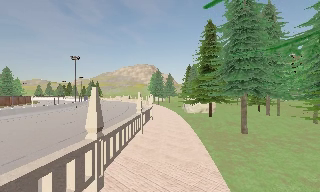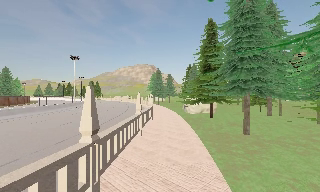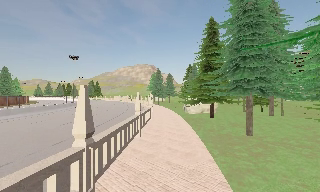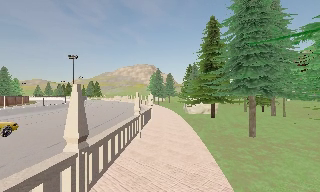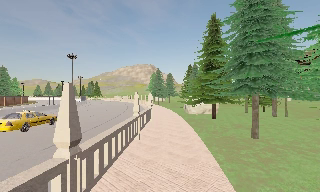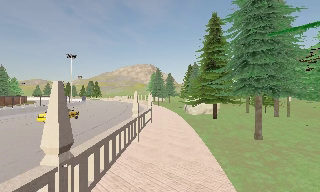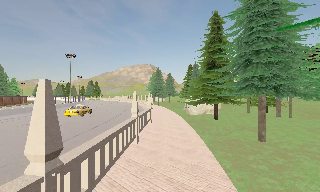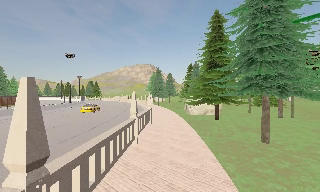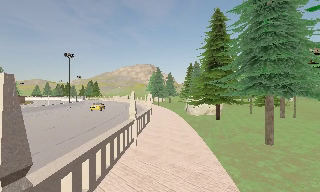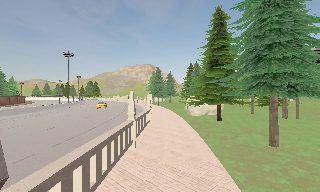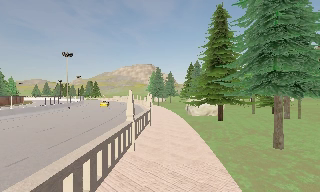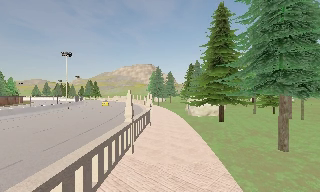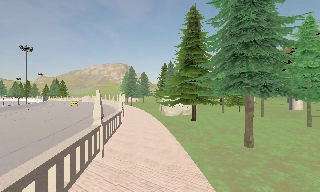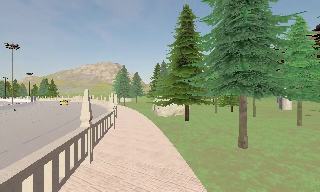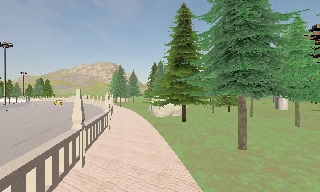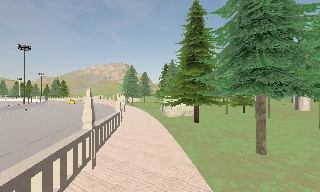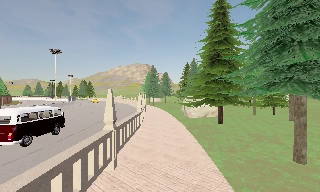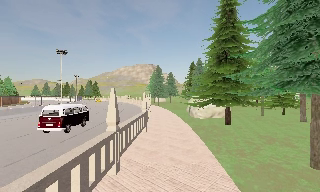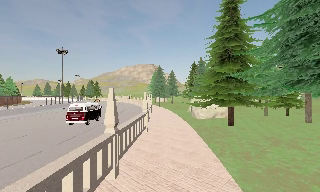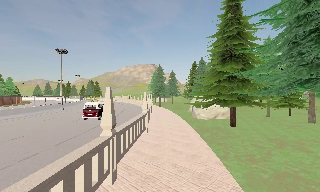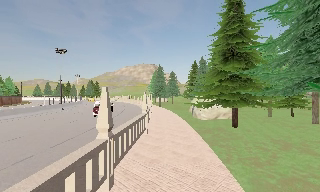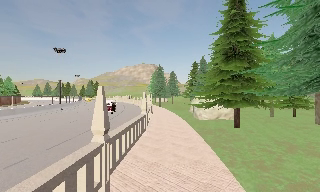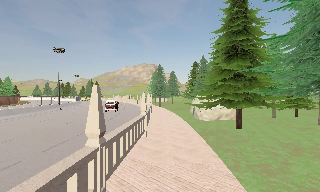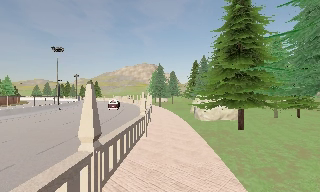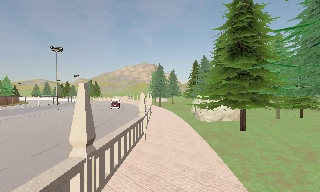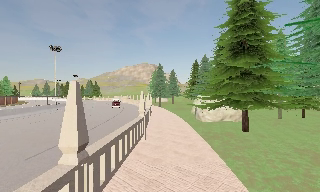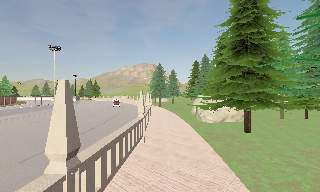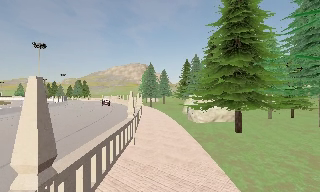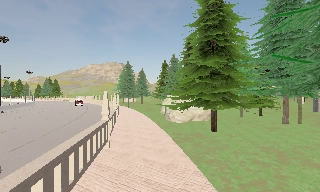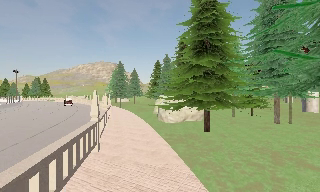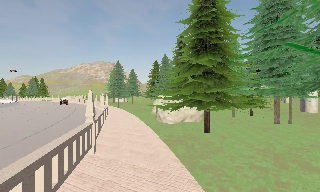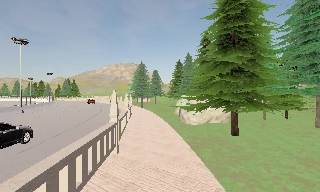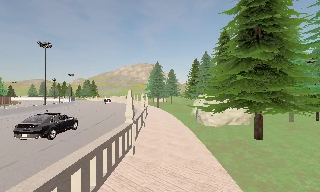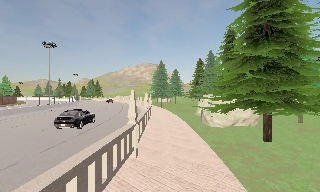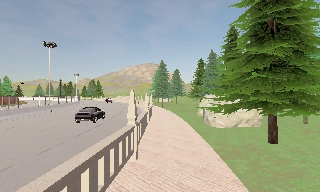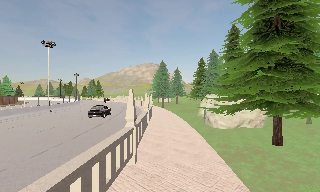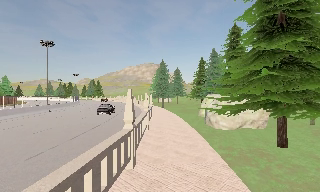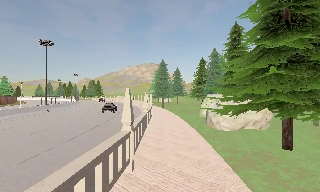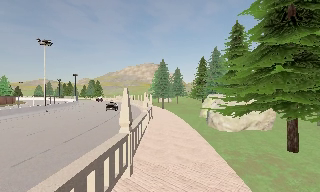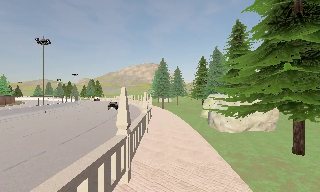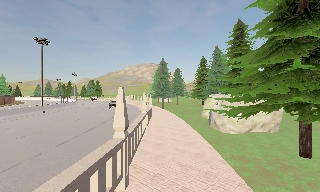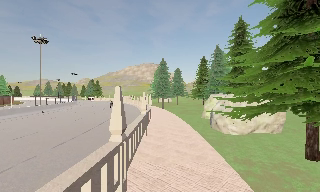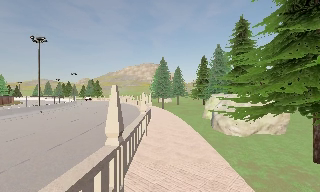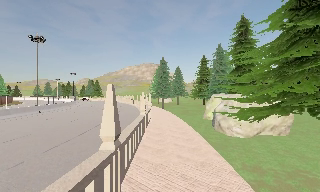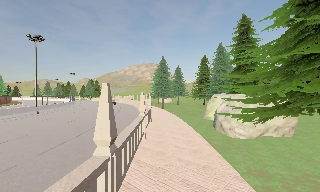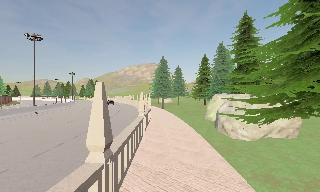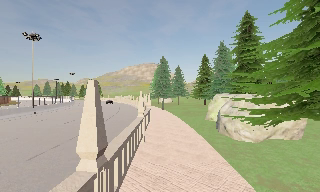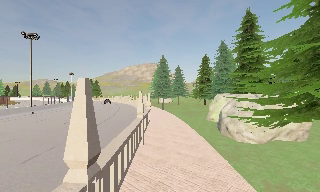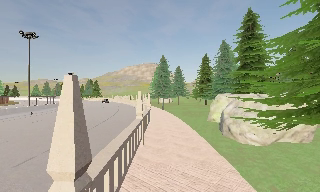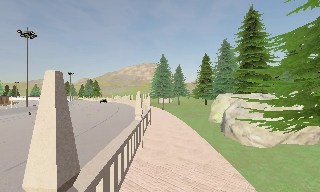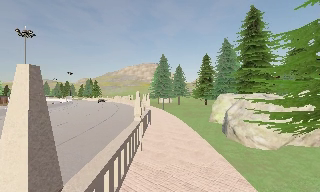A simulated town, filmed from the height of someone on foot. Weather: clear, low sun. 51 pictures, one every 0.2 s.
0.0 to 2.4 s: The camera travels forward, about 3.5 m, so what stands in front looms larger.
2.4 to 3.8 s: The camera pans to its left, which is counterclockwise from overhead, by about 10 degrees. It travels forward, about 2 m, so what stands in front looms larger.
3.8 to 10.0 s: The camera travels forward, about 10 m, so what stands in front looms larger.
The film runs forward here.
